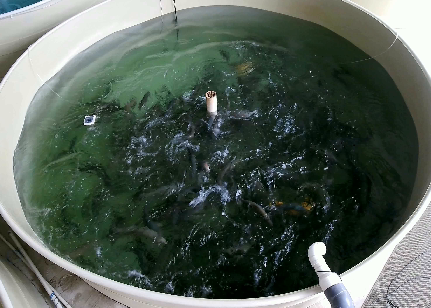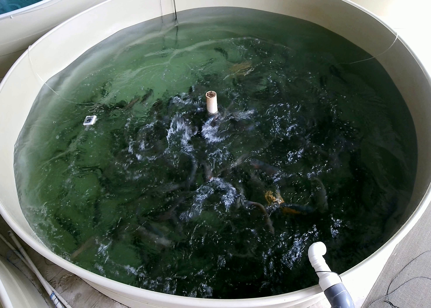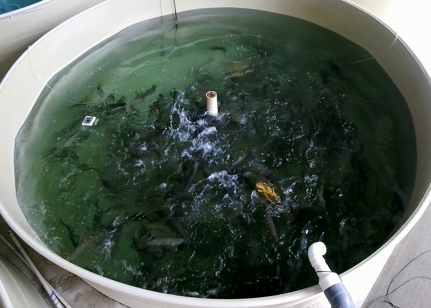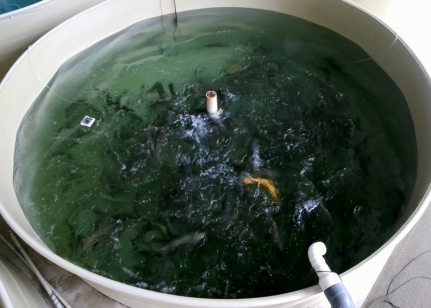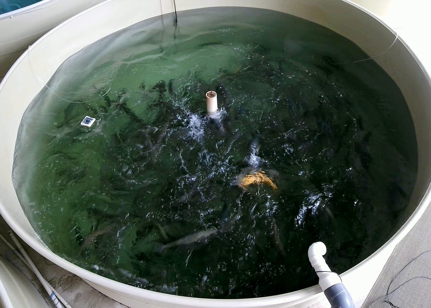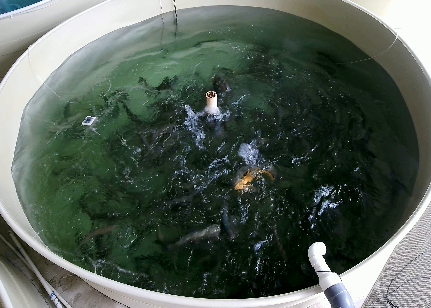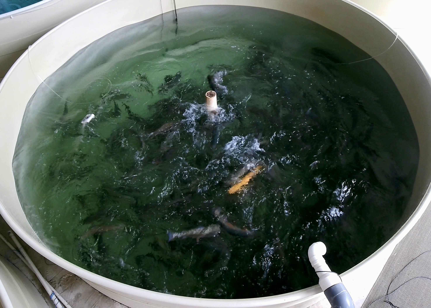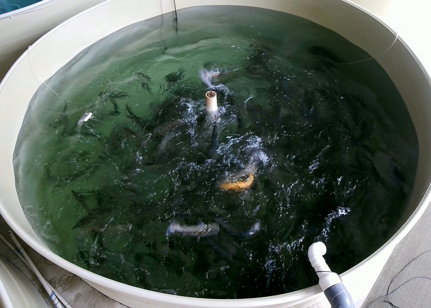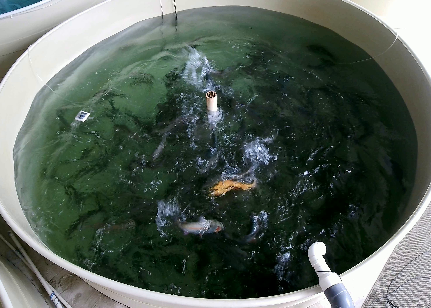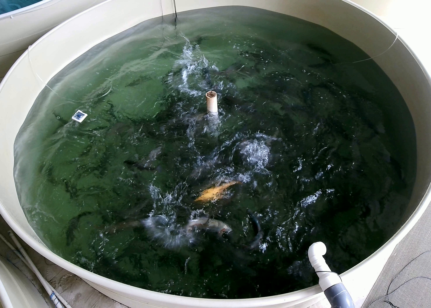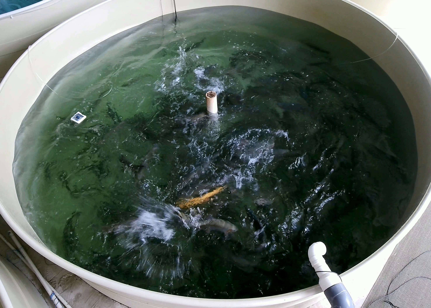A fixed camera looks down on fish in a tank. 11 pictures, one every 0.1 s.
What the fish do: Strong feeding.
